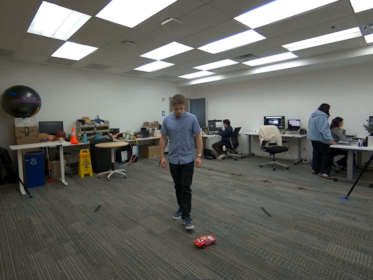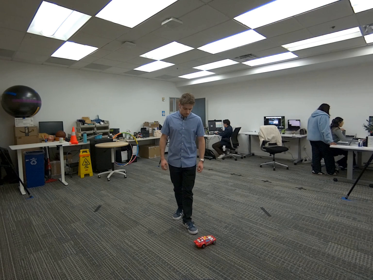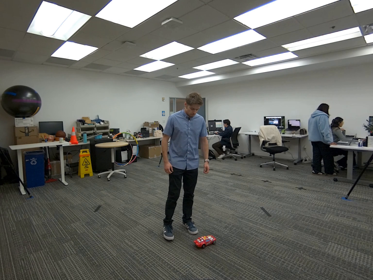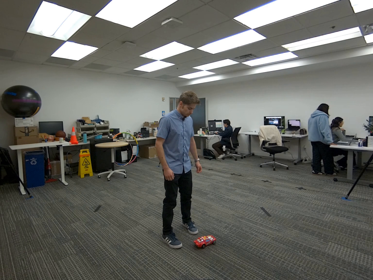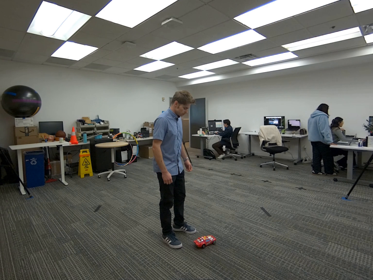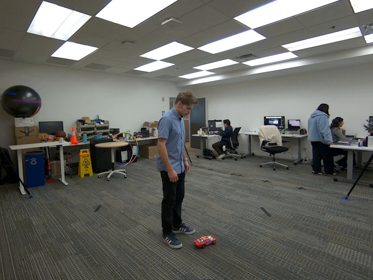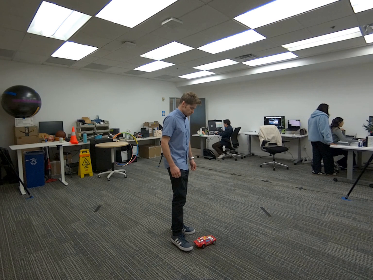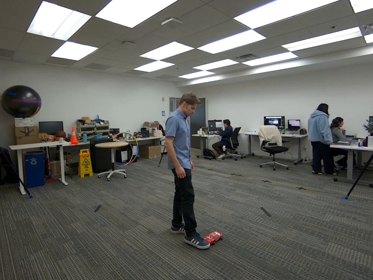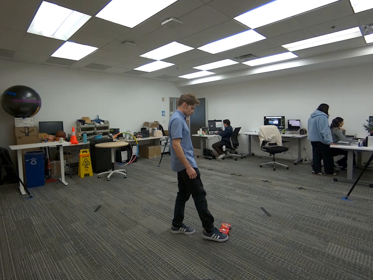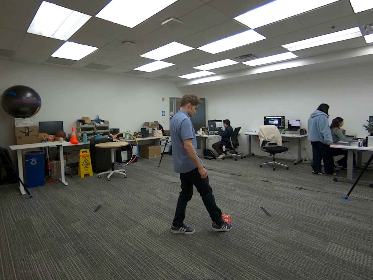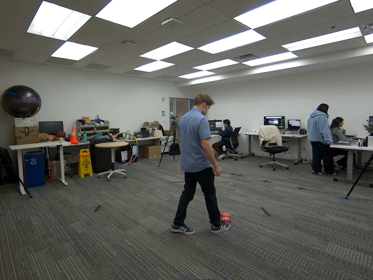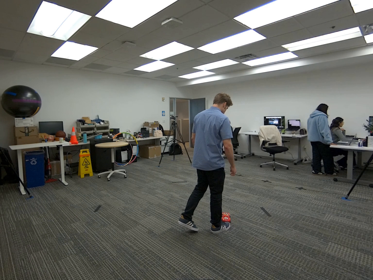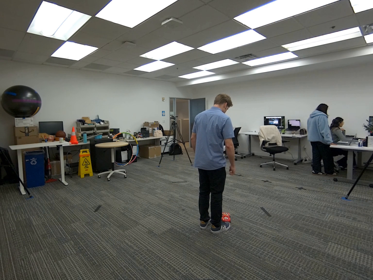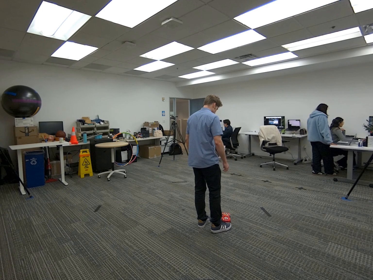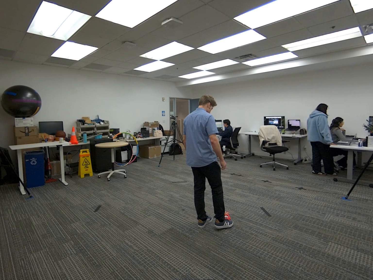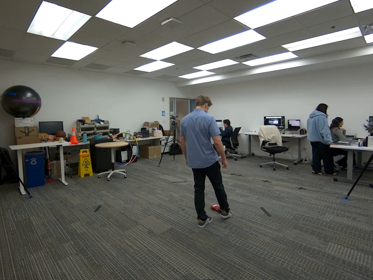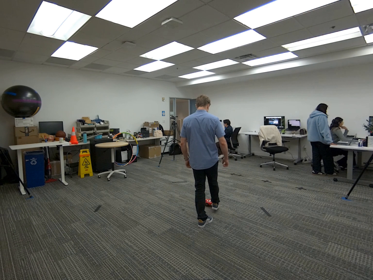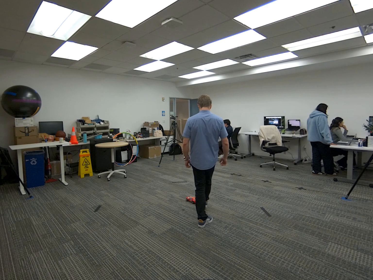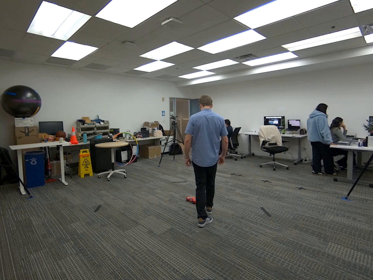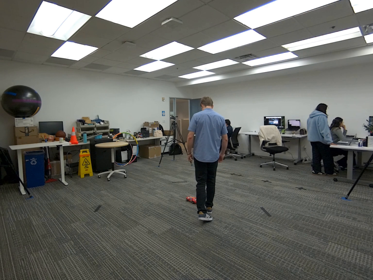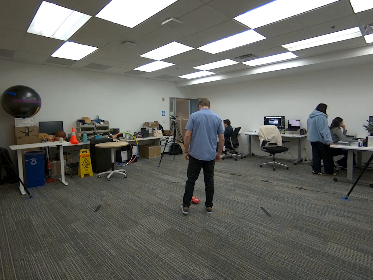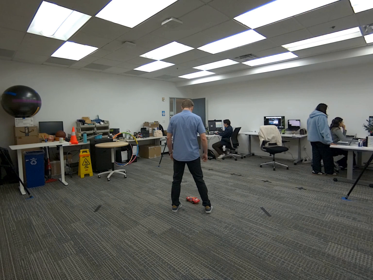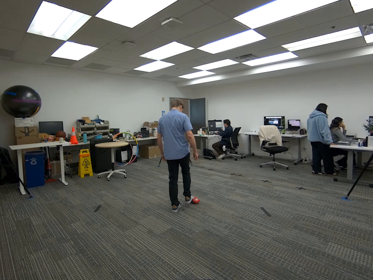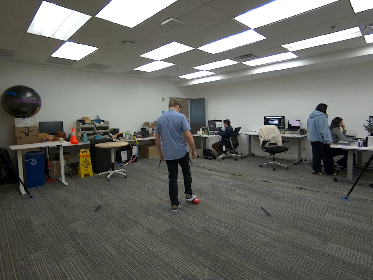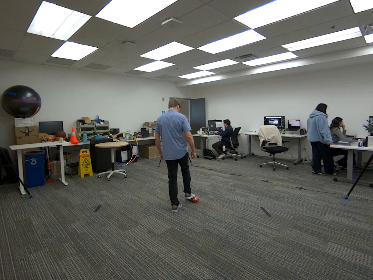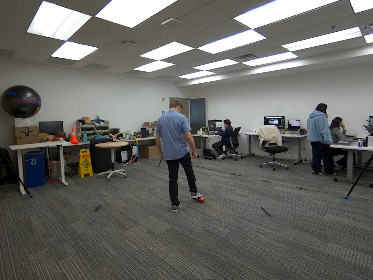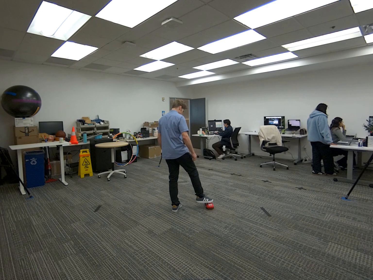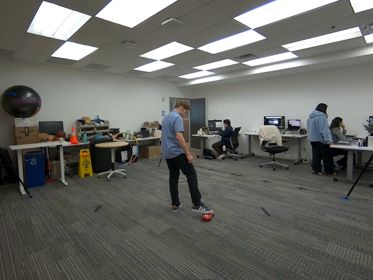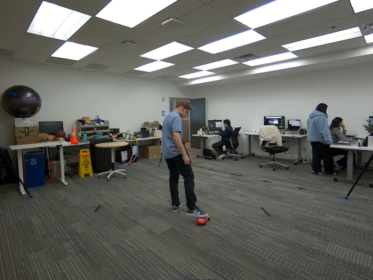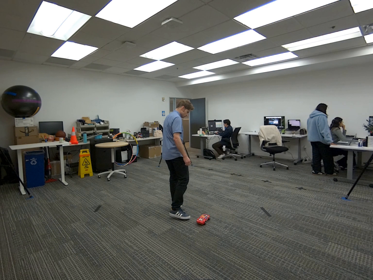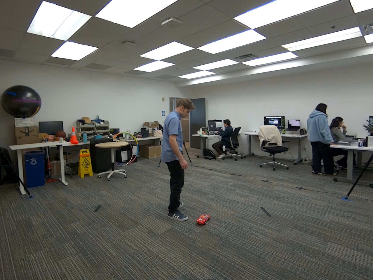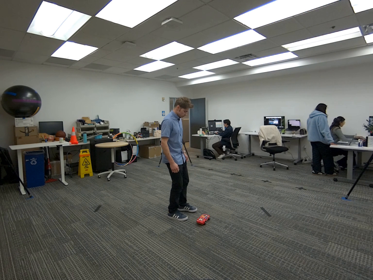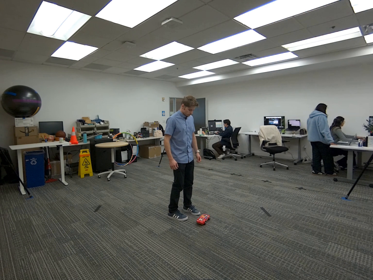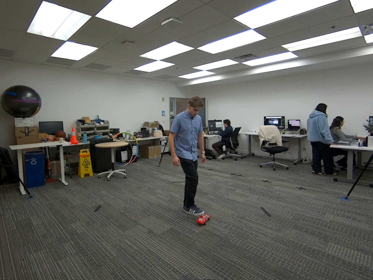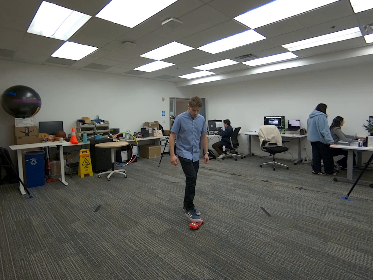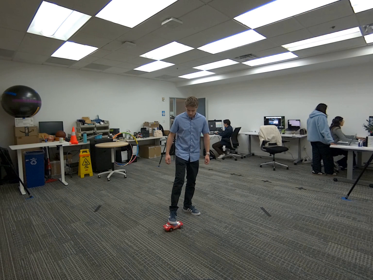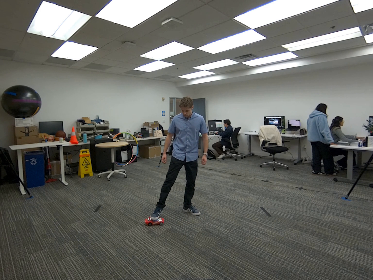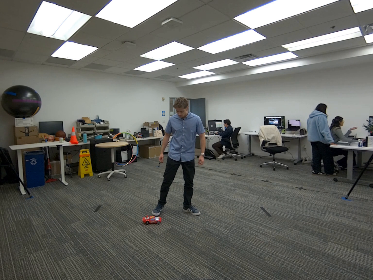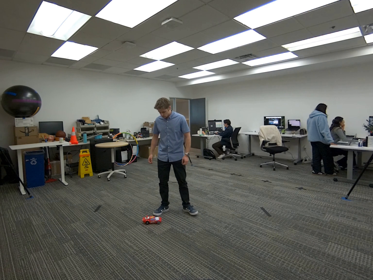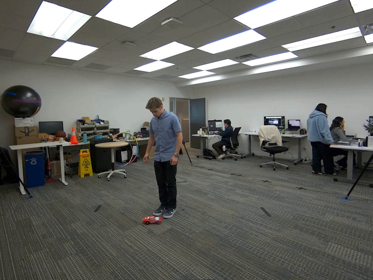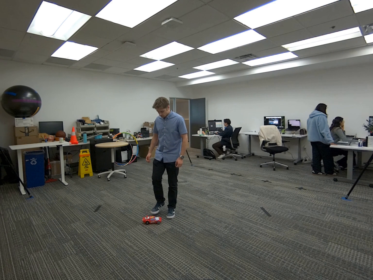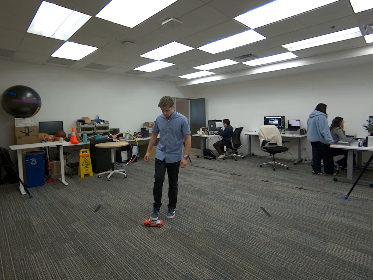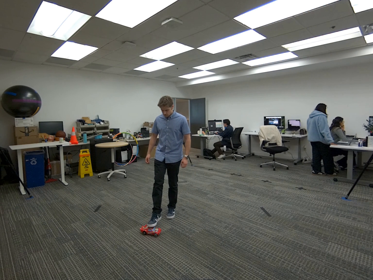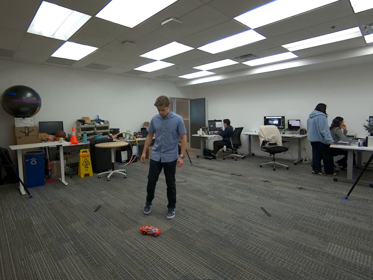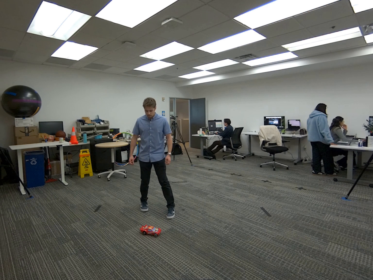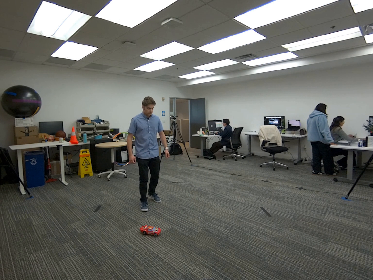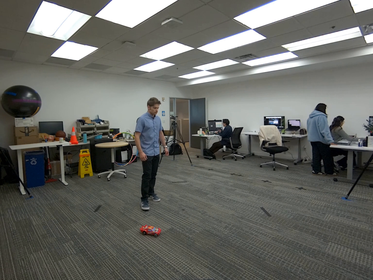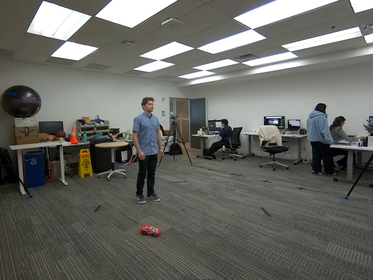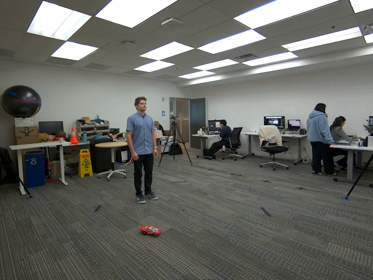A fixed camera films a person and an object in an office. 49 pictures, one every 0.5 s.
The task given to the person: Walk to the toy car on the ground, use your right foot to push the toy car around the bounding area.
